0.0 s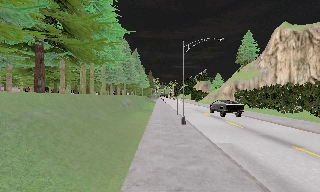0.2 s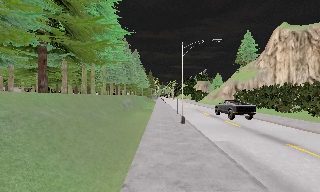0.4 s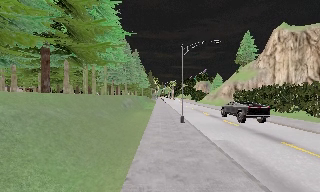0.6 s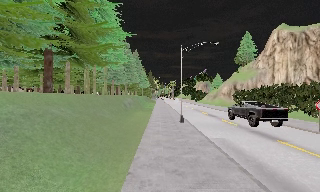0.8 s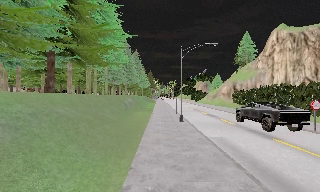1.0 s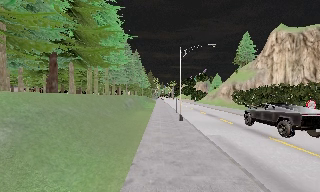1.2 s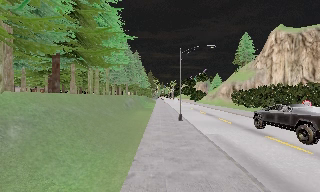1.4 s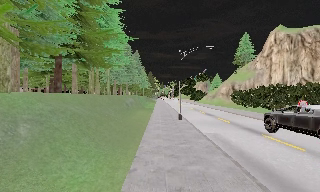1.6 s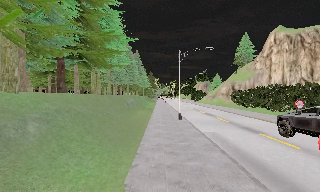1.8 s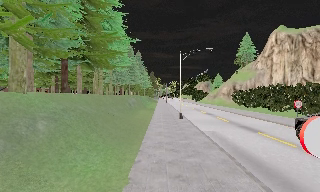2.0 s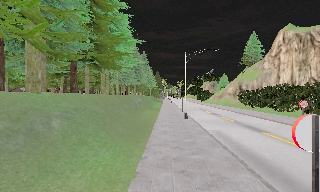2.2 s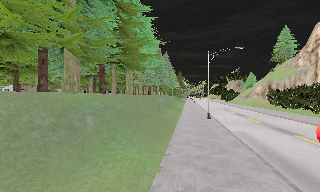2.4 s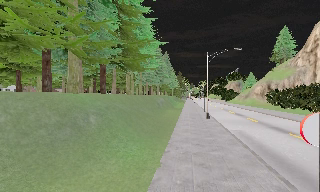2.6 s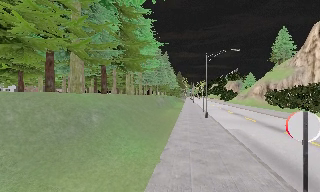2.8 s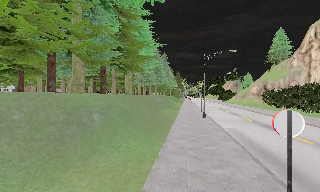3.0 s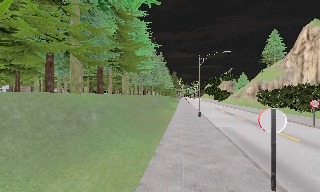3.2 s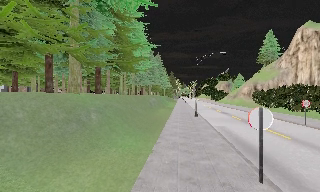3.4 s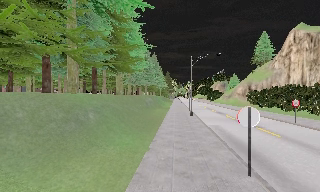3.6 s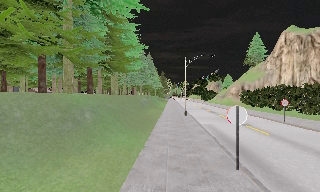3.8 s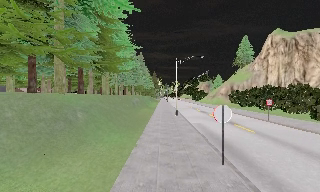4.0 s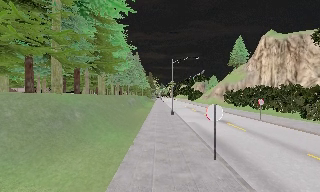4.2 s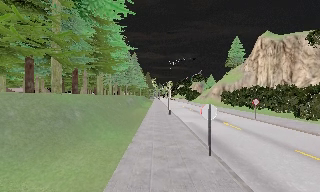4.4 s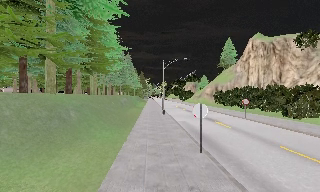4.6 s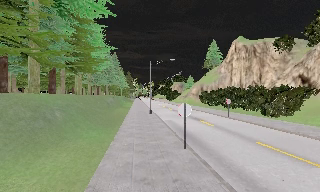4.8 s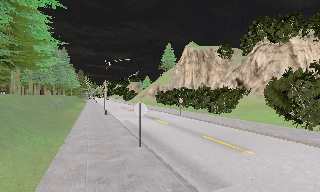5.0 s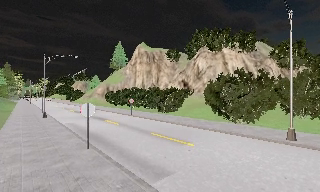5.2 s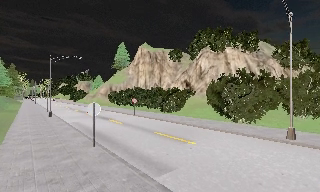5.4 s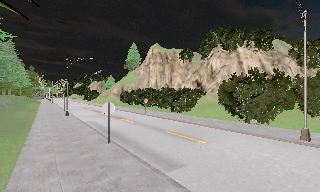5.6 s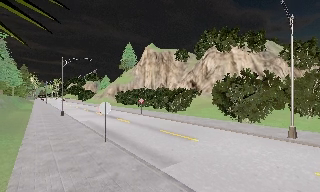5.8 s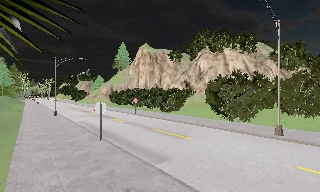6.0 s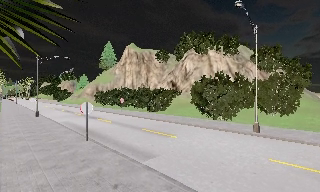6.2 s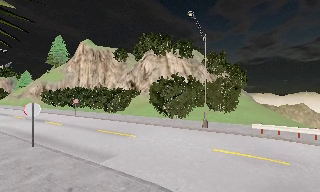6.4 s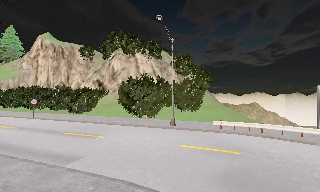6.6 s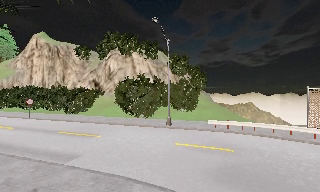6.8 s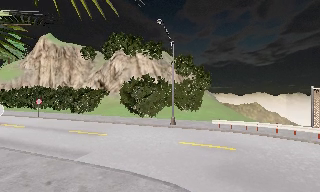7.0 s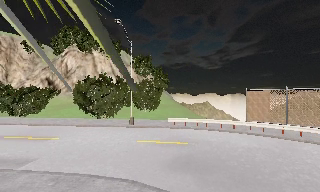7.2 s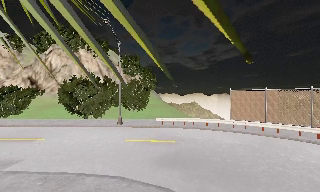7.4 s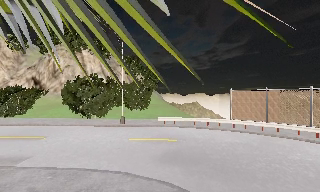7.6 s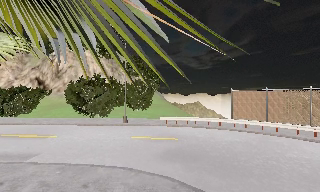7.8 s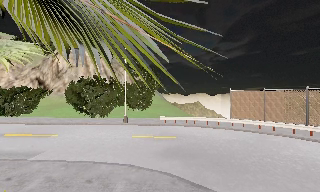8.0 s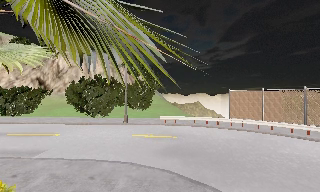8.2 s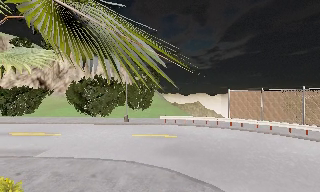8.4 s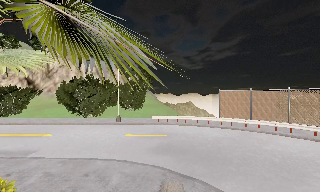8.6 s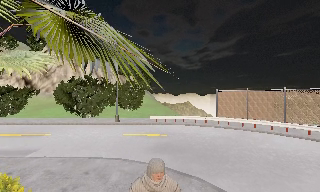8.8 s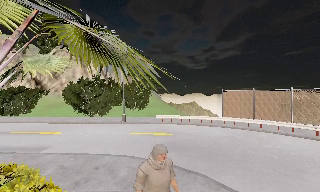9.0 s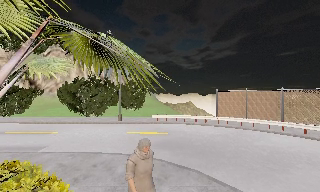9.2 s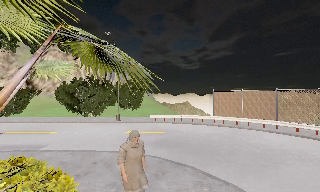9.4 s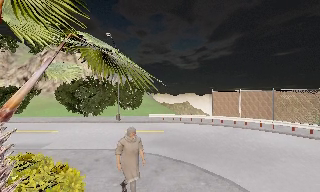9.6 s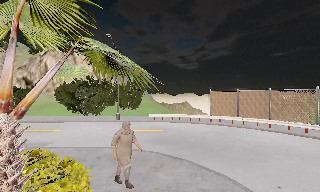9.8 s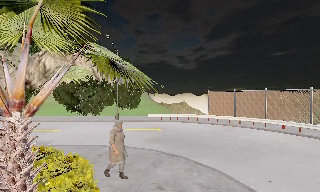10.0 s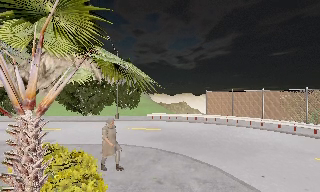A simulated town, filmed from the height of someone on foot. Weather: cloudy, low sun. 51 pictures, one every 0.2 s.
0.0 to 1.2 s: The camera travels backward, about 2 m, so what stands in front gets smaller.
1.2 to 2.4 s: The camera pans to its left, which is counterclockwise from overhead, by about 10 degrees. It travels backward, about 2 m, so what stands in front gets smaller.
2.4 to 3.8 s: The camera travels backward, about 2.5 m, so what stands in front gets smaller.
3.8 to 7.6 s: The camera swings to its right by about 90 degrees, and the scene slides to the left. It travels backward, about 6 m.
7.6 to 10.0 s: The camera travels backward, about 3 m, so what stands in front gets smaller.
The film runs backward here.
